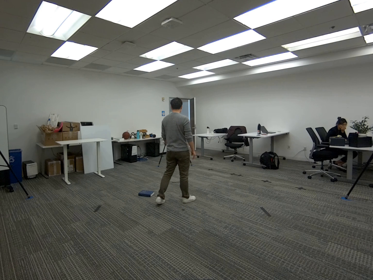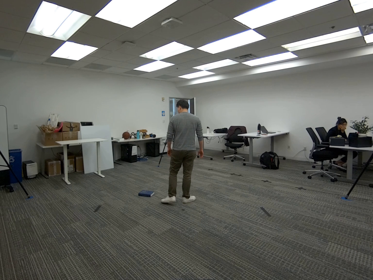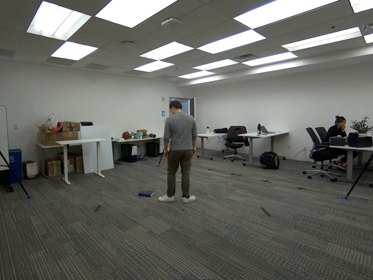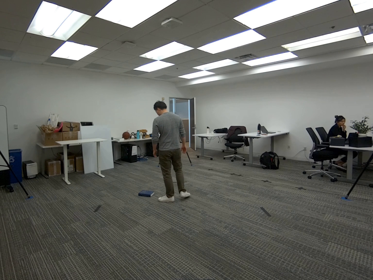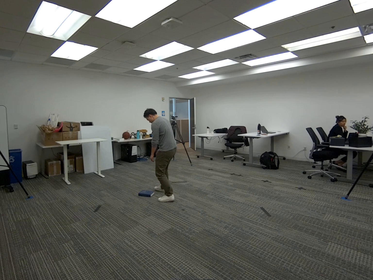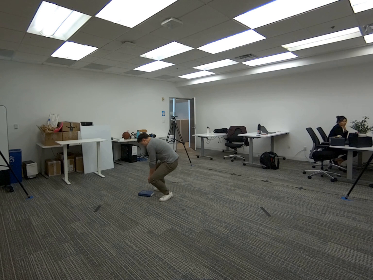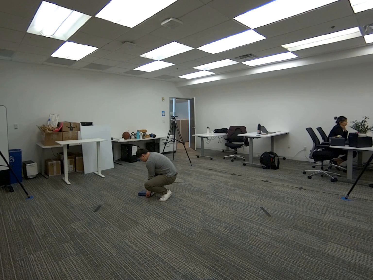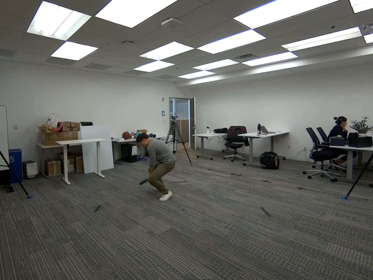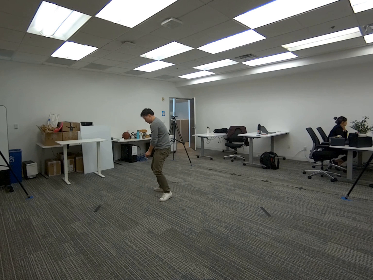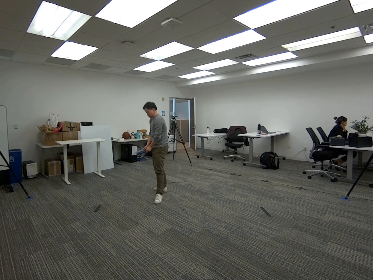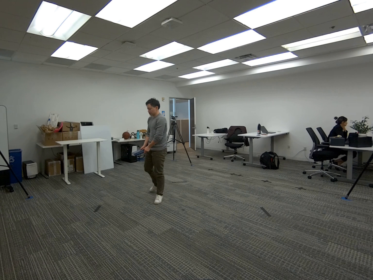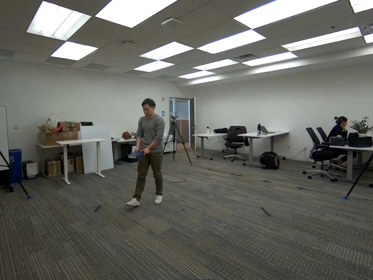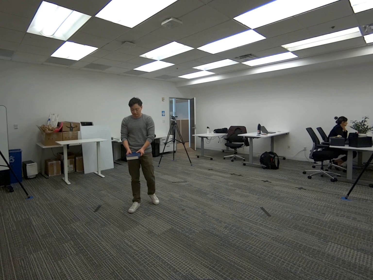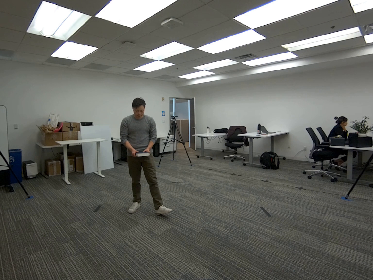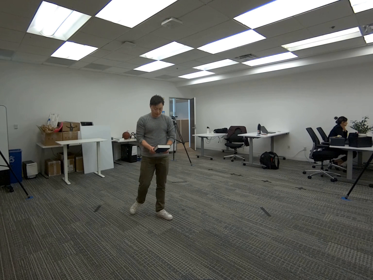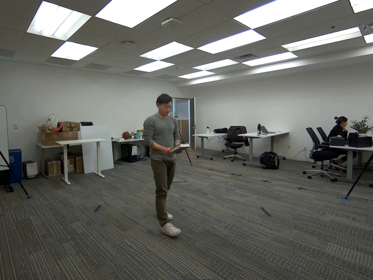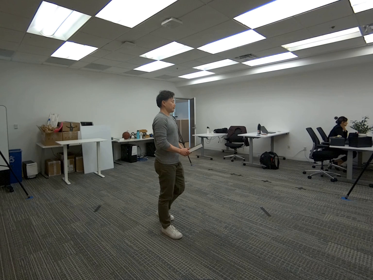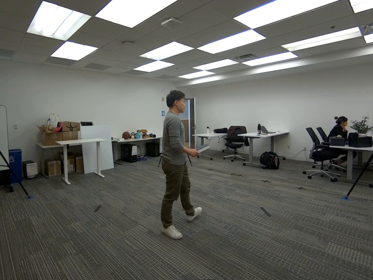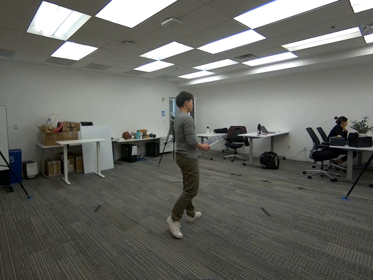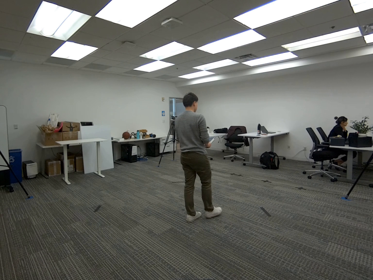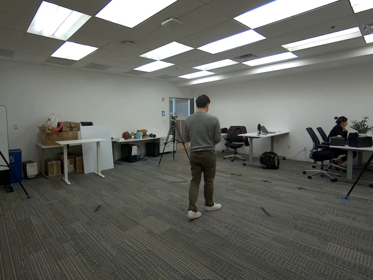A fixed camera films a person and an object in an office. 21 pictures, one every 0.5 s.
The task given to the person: Pick up the dark blue book from the ground, walk around and place the book back to the ground.
